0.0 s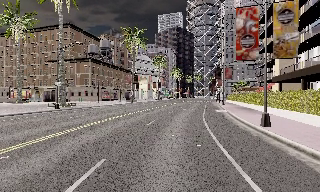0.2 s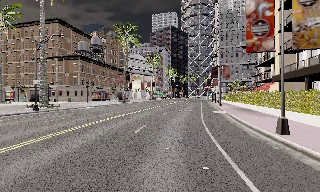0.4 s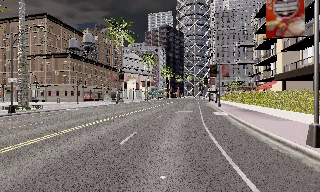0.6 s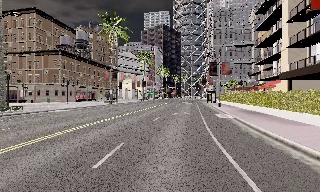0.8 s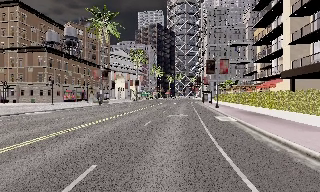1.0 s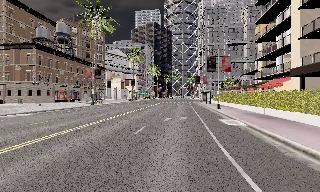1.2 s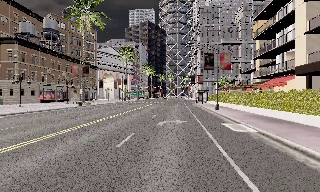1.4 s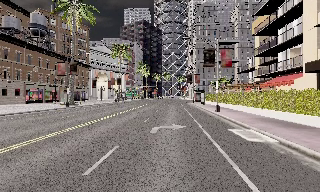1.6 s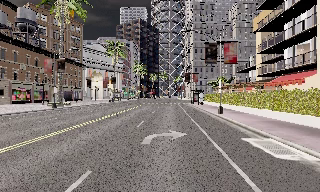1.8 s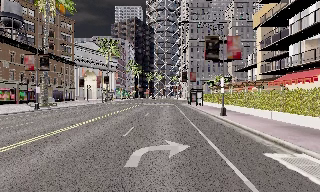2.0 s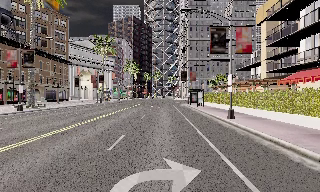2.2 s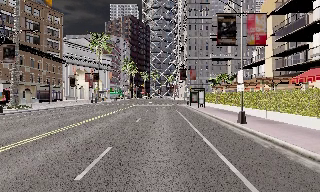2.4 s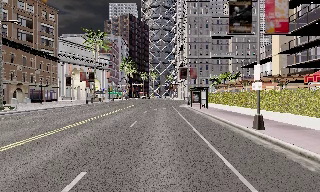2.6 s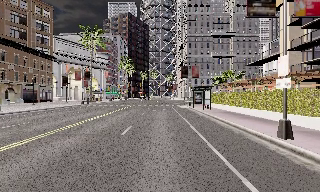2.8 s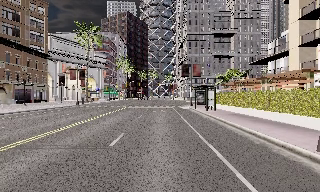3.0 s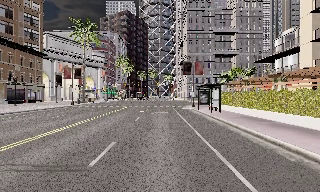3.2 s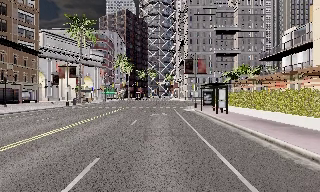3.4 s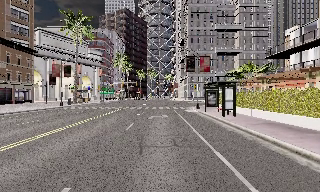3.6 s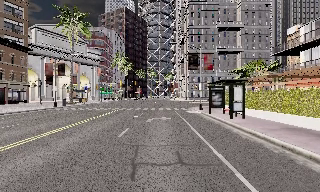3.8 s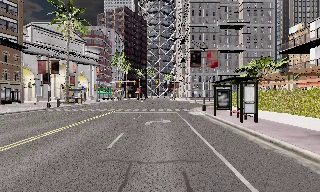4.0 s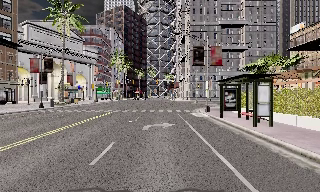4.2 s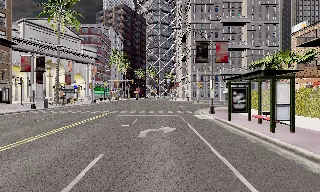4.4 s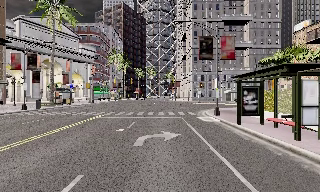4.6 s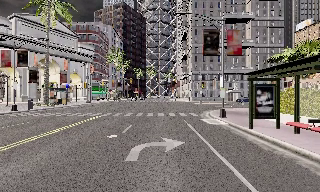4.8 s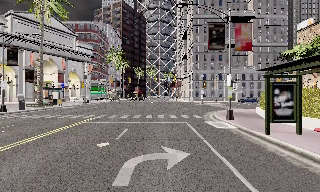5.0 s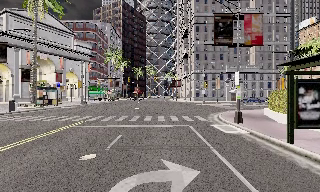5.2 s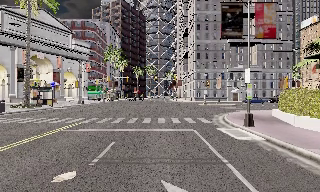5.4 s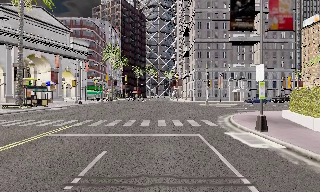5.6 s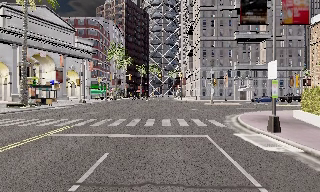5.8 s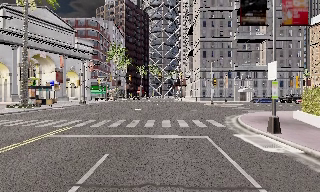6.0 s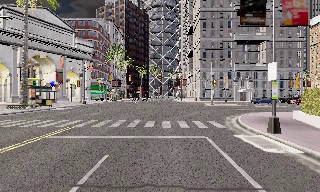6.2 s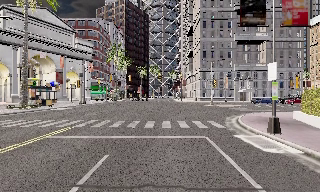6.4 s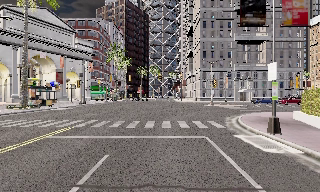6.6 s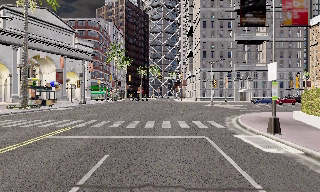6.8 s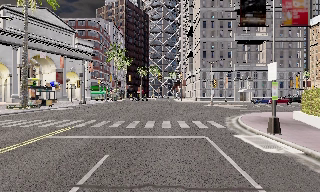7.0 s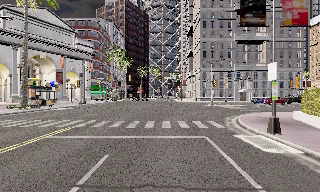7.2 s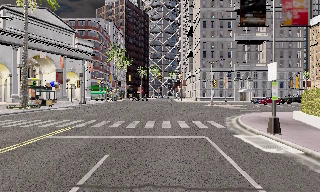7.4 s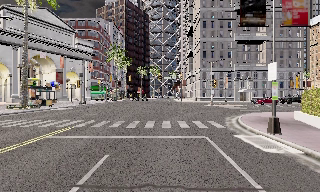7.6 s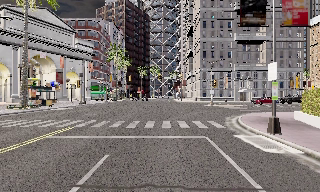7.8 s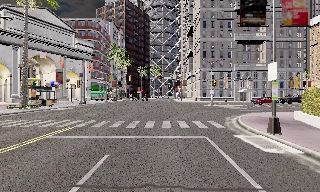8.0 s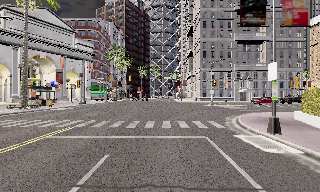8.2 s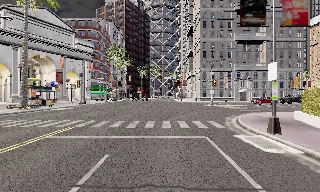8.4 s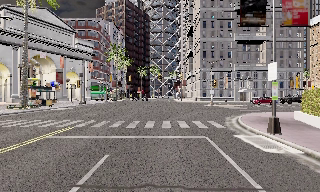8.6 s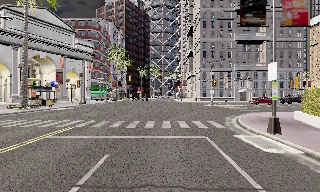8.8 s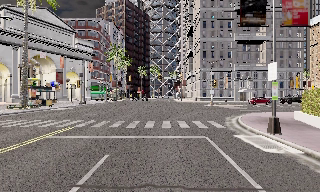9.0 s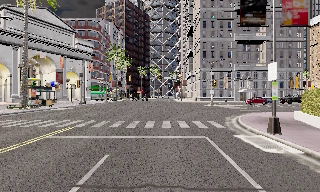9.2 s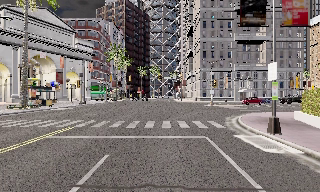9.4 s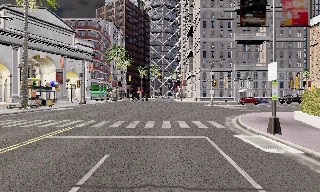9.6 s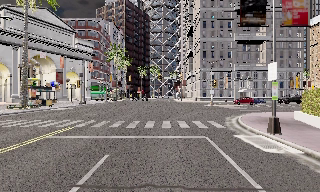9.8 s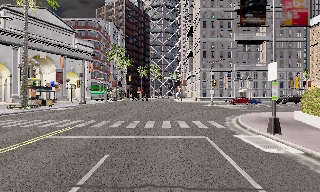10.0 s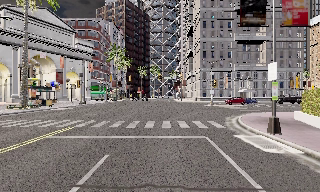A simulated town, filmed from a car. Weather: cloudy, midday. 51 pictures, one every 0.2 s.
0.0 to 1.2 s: The camera pans to its right, which is clockwise from overhead, by about 10 degrees. It travels forward, about 11 m, so what stands in front looms larger.
1.2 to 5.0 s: The camera travels forward, about 30 m, so what stands in front looms larger.
5.0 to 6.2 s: The camera travels forward, about 2.5 m, so what stands in front looms larger. It loses speed.
6.2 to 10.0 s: The camera keeps its place and its aim.
The film runs forward here.
